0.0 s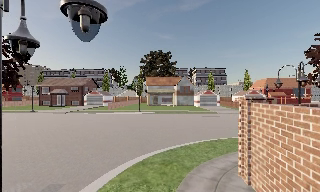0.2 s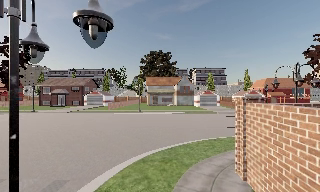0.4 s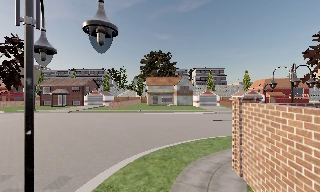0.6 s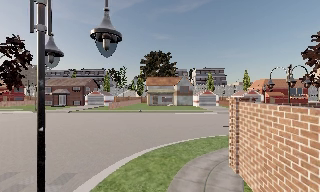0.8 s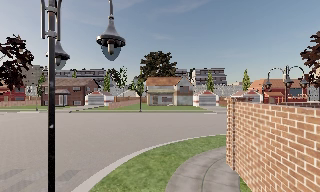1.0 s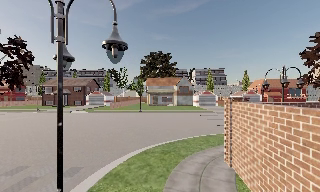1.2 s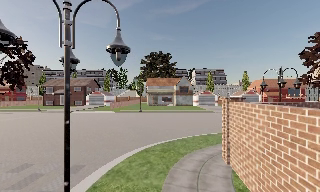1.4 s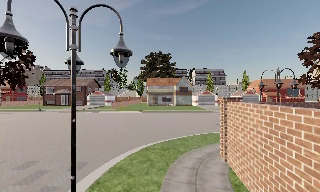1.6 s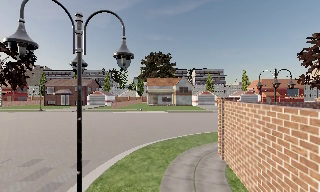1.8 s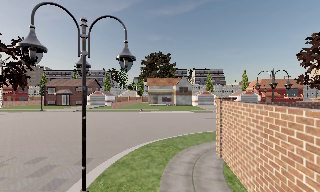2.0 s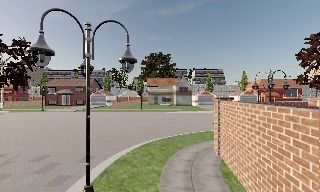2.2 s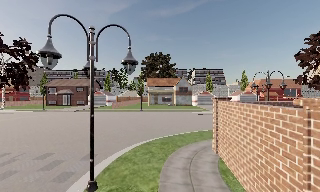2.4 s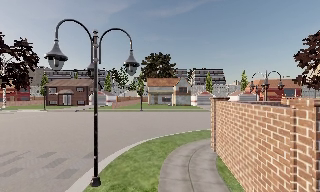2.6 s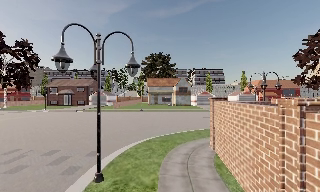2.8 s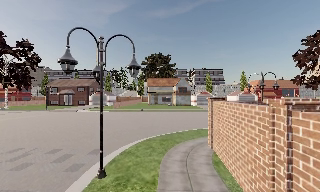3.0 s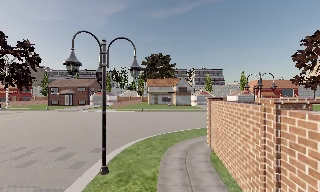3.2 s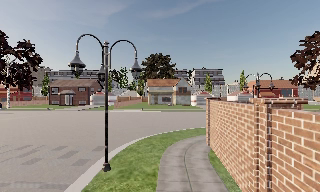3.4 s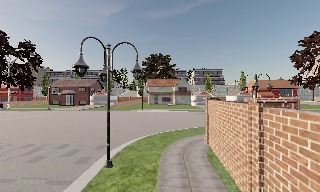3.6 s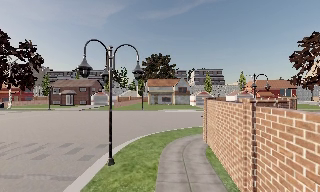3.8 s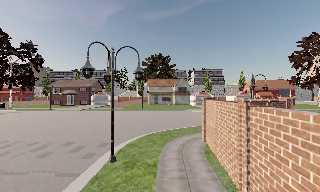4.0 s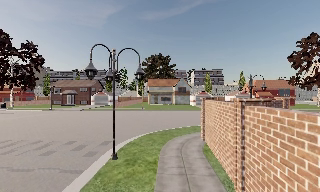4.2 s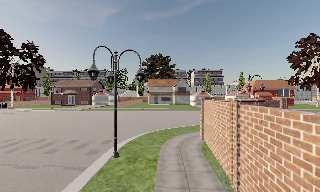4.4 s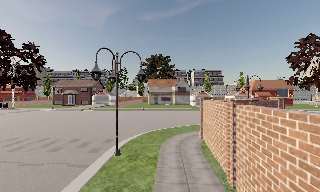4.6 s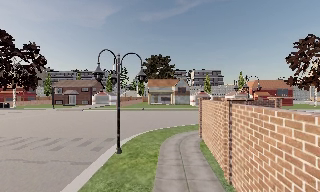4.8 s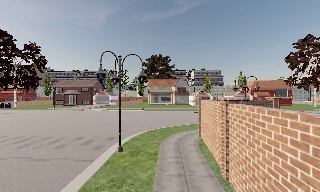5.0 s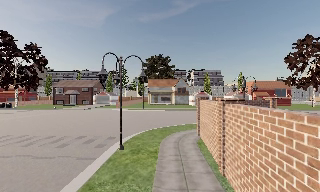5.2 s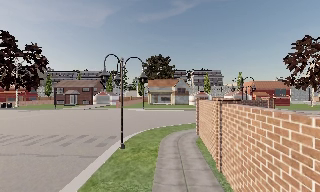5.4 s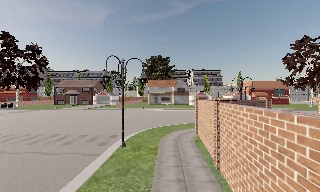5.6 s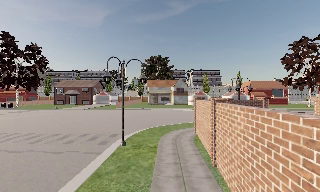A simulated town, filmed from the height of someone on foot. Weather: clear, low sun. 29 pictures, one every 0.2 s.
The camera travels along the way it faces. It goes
backward.
0.0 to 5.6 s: The camera travels backward, about 7 m, so what stands in front gets smaller.
The film runs backward here.
